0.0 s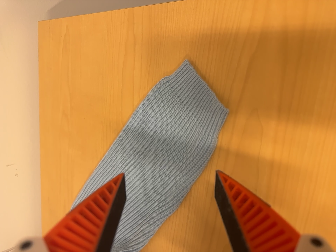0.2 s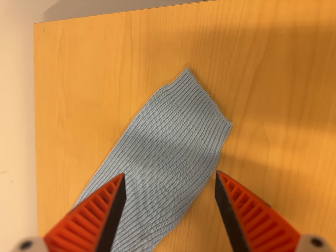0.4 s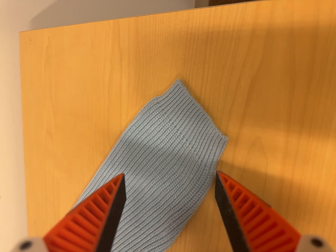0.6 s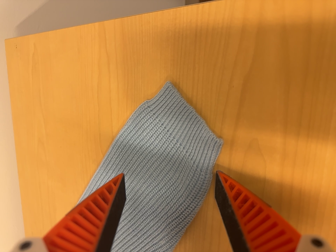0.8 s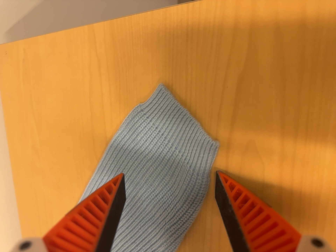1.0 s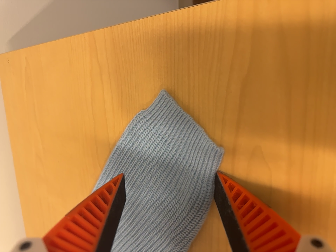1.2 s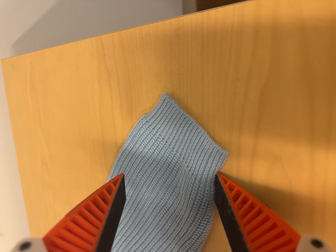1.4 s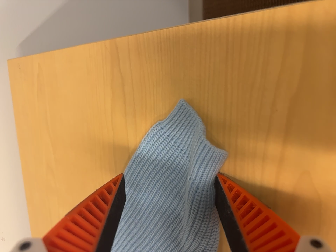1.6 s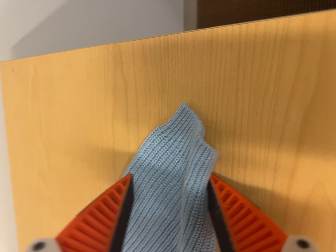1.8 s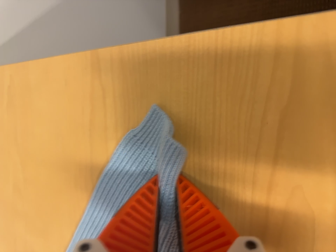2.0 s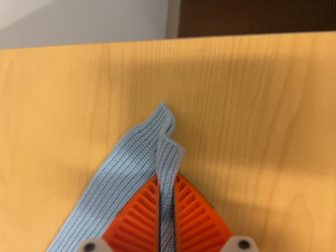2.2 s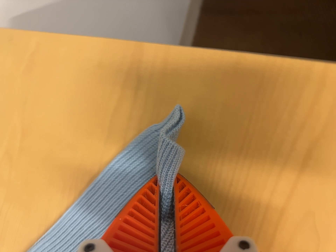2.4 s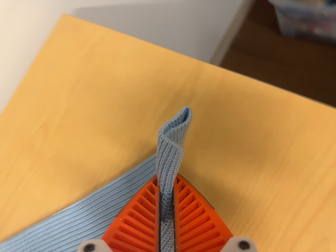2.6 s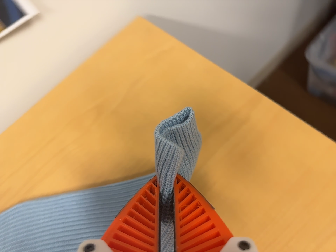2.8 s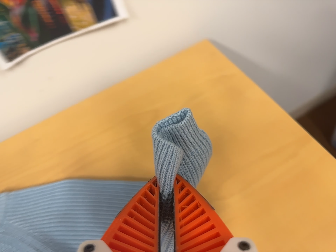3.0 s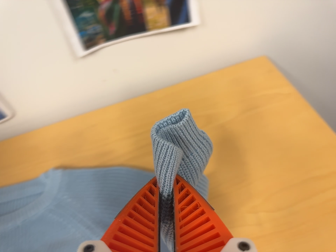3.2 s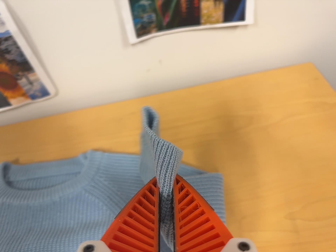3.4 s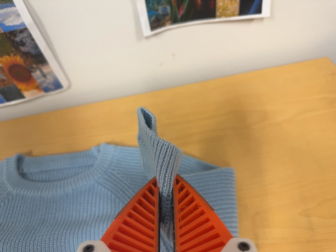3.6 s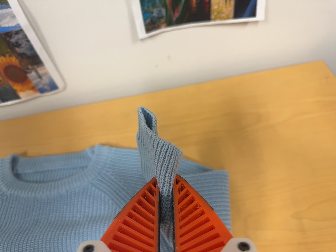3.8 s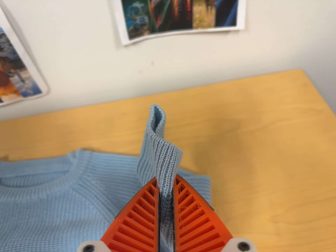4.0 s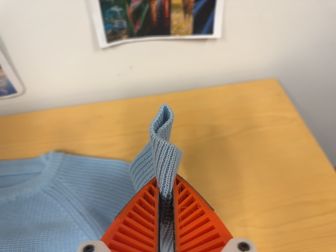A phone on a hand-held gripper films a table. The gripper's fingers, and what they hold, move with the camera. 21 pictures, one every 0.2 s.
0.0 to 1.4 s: The camera travels forward and toward the top of its view, about 8 cm, so what stands in front looms larger.
1.4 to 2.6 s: The camera pans to its right by about 15 degrees. It travels to its left, about 20 cm. Its aim tips toward the top of its view by about 20 degrees, and the scene shifts downward. It rolls about its line of sight by about 50 degrees, and the scene rotates clockwise.
2.6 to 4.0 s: The camera travels to its left and backward, about 16 cm, so close, fixed things drift to the right. It rolls about its line of sight by about 30 degrees, and the scene rotates clockwise.
The film runs forward here.
